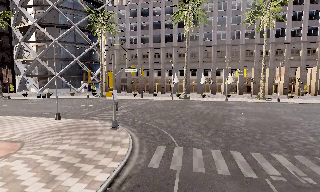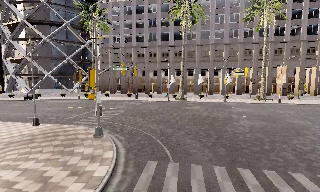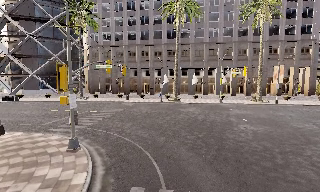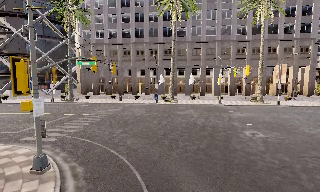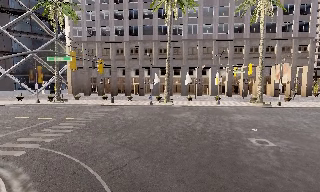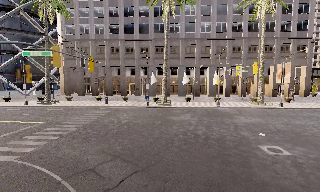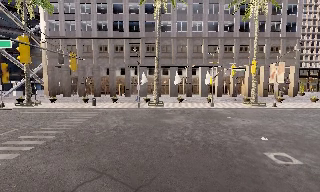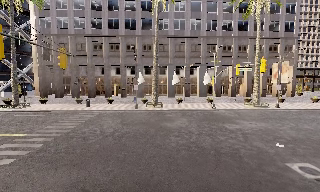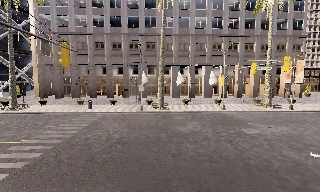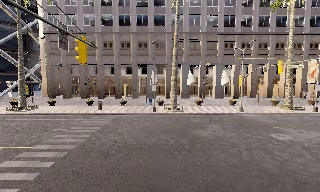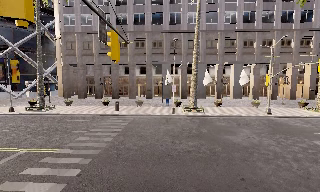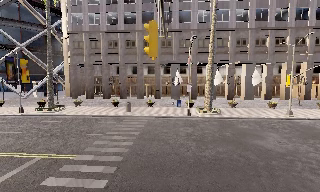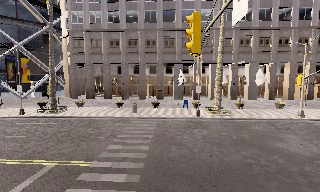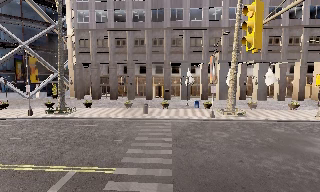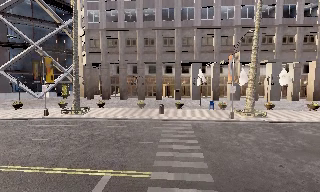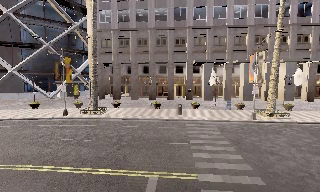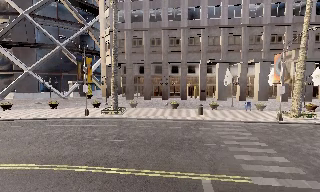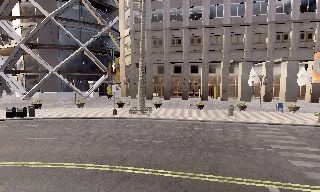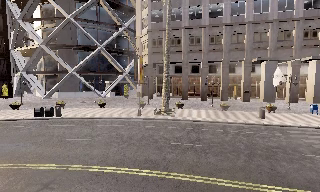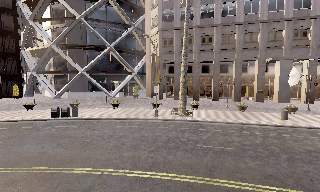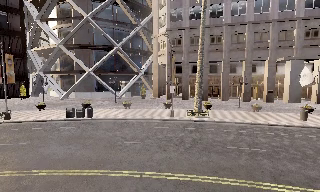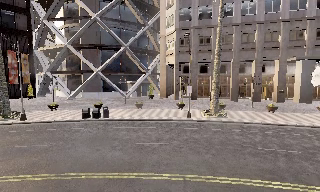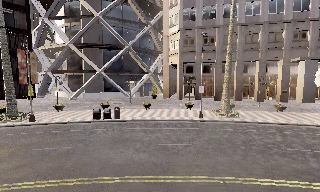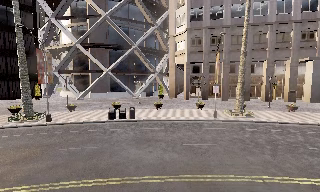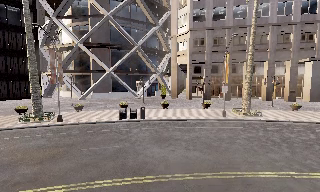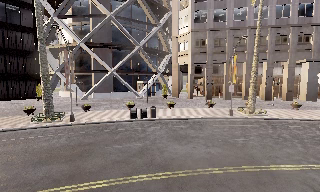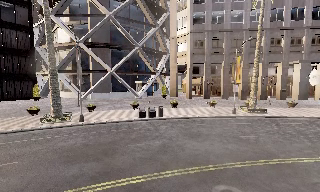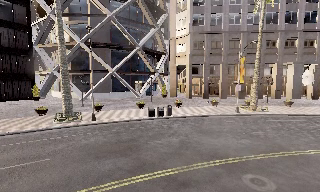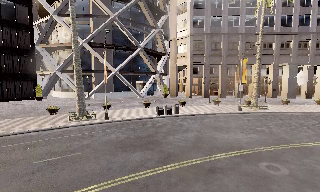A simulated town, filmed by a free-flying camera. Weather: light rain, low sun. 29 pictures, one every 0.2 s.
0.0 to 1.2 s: The scene slides to the left, as the camera pans about 10 degrees to its right. It travels forward, about 10 m, so what stands in front looms larger.
1.2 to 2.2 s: The camera travels forward and to its left, about 7 m, so what stands in front looms larger.
2.2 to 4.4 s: The camera travels to its left, about 19 m, so close, fixed things drift to the right.
4.4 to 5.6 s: The camera pans to its right, which is clockwise from overhead, by about 10 degrees. It travels to its left, about 10 m, so close, fixed things drift to the right.
The film runs backward here.
